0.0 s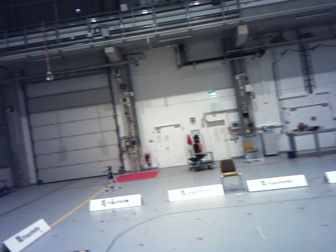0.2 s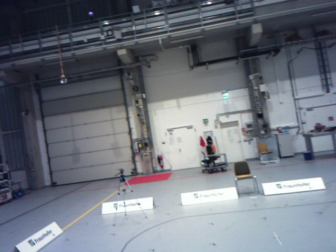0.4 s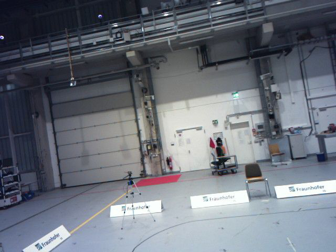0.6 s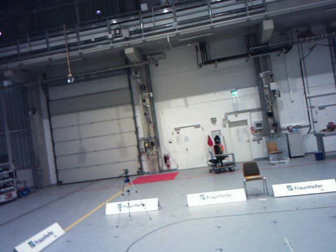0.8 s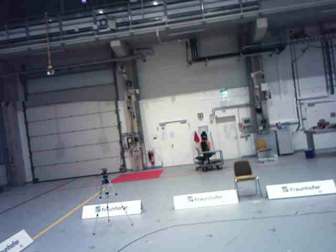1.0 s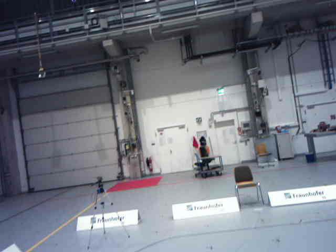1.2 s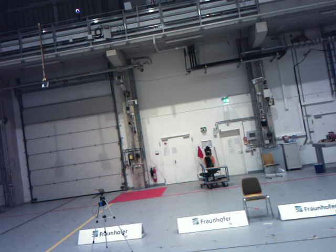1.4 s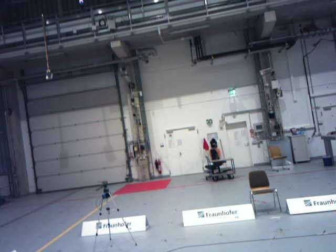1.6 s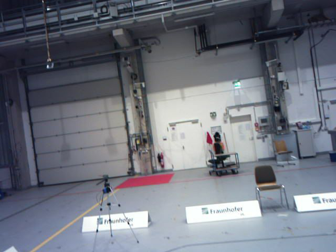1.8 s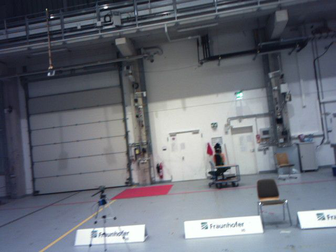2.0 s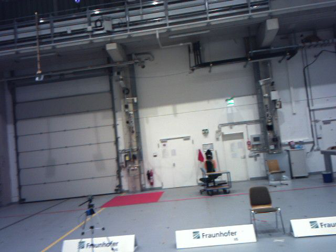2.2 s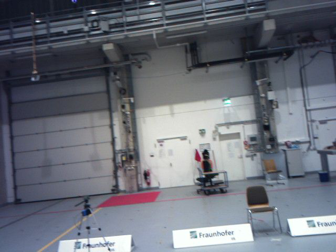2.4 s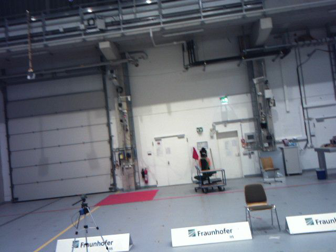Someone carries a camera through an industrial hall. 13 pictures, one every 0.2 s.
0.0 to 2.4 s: The camera travels forward, about 2.4 m, so what stands in front looms larger.
The film runs forward here.
